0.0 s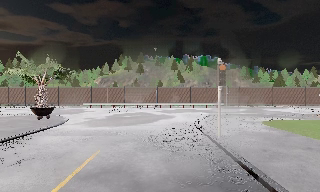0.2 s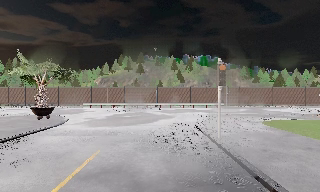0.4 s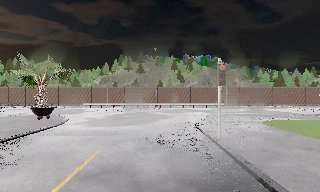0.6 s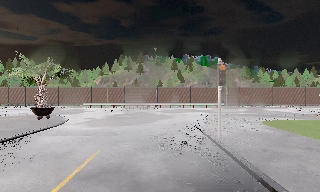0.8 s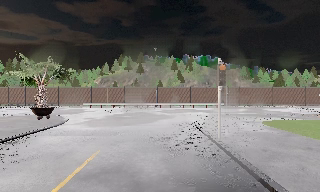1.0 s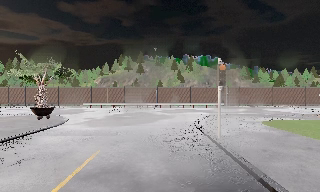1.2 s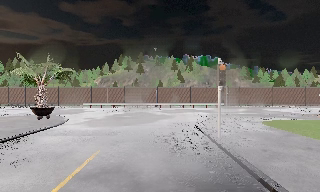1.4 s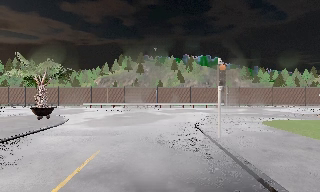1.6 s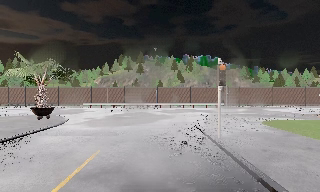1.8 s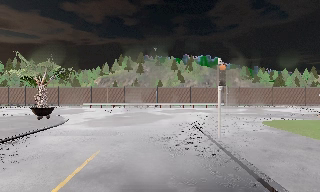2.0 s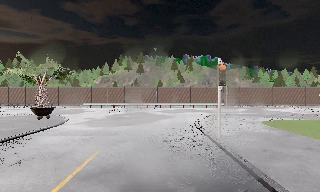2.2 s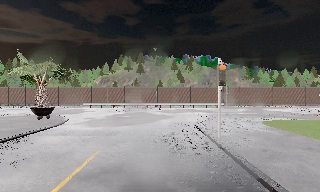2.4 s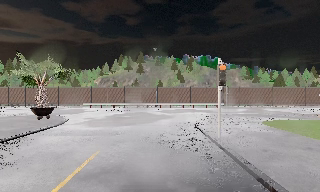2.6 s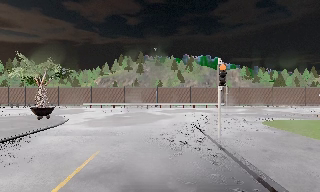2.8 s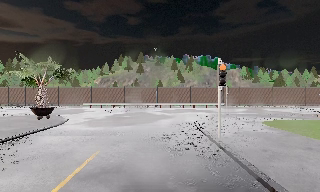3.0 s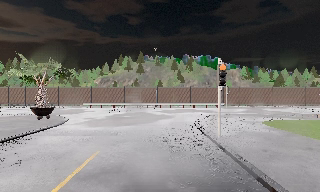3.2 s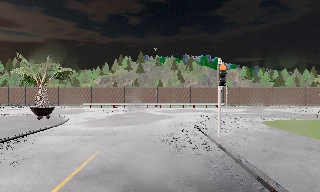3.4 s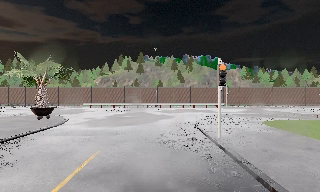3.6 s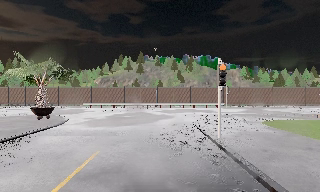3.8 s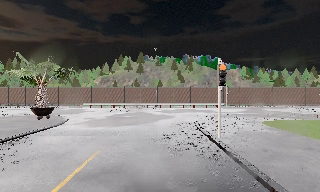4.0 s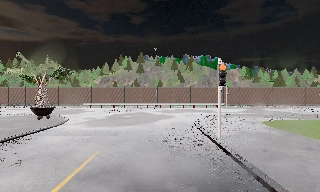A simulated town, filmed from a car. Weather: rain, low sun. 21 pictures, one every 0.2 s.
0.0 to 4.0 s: The camera keeps its place and its aim.
The film runs forward here.
